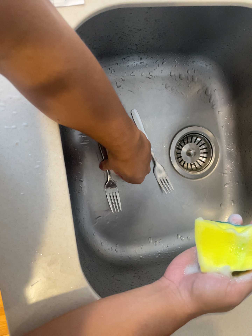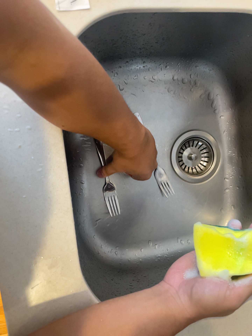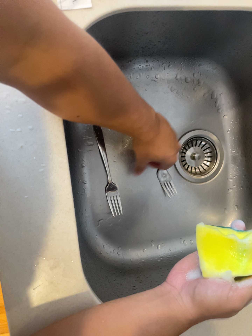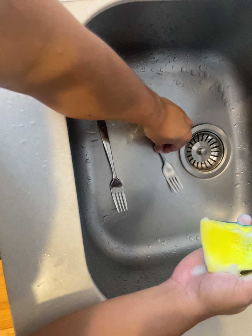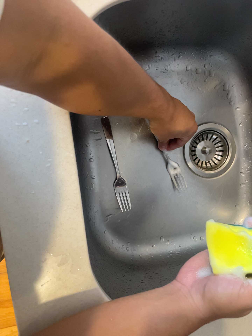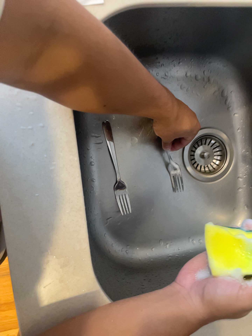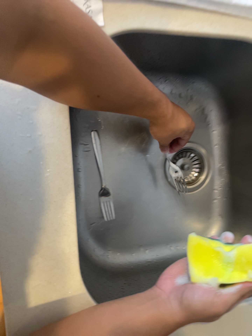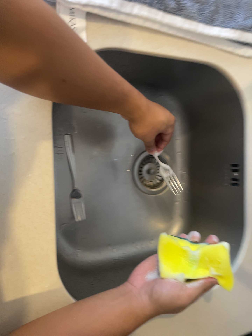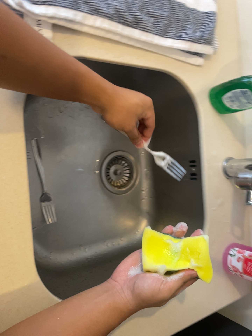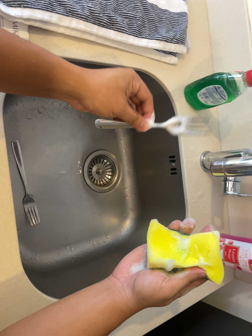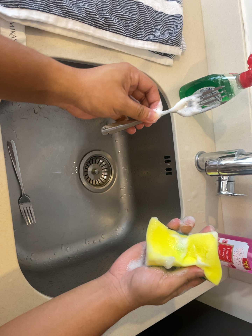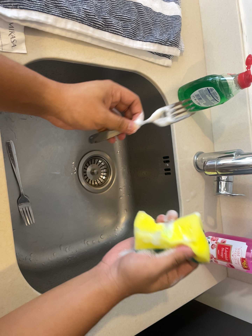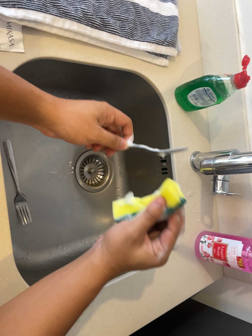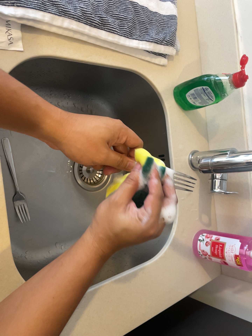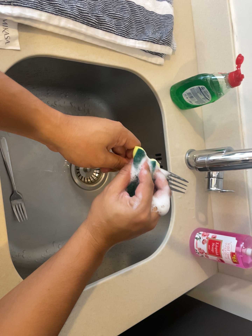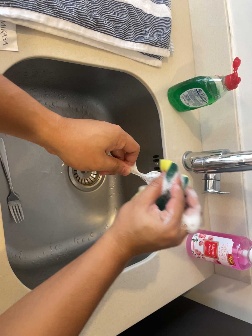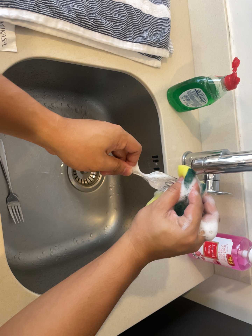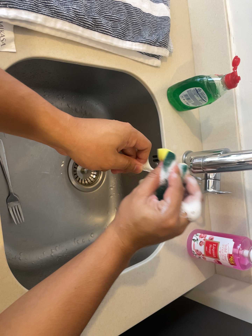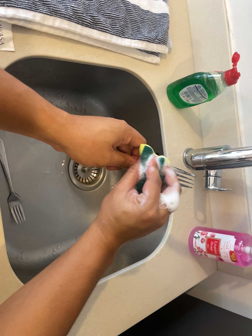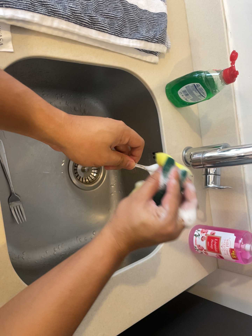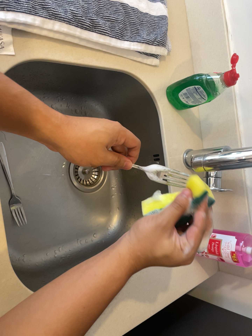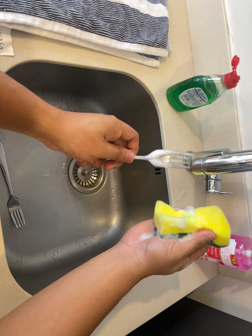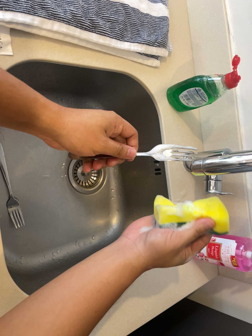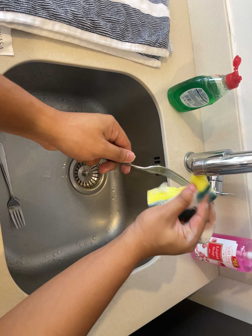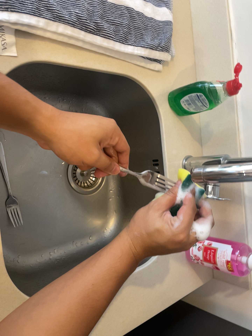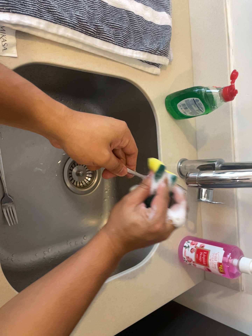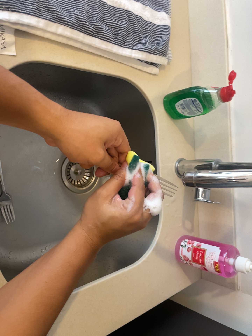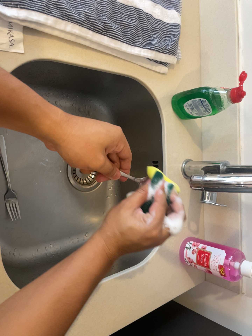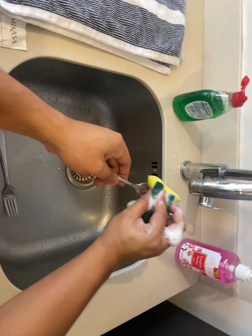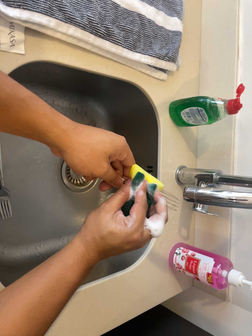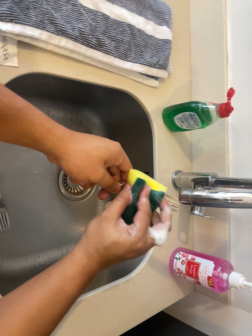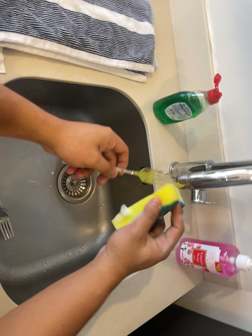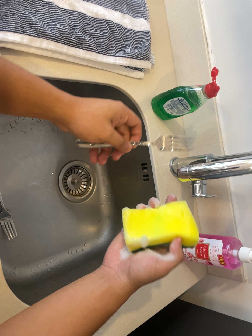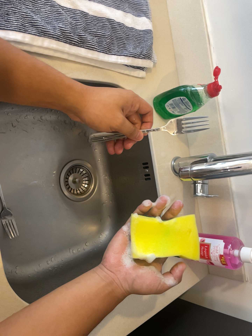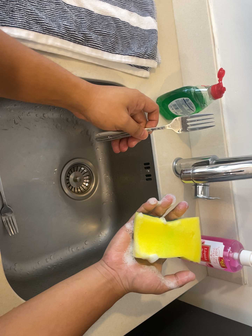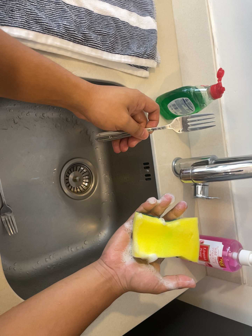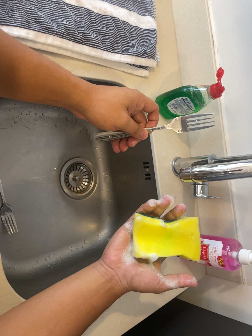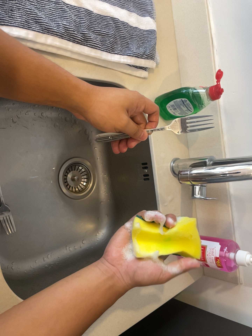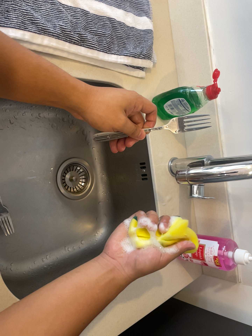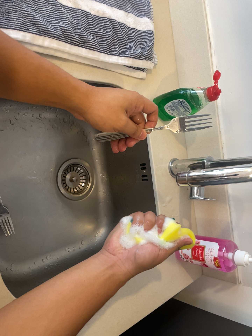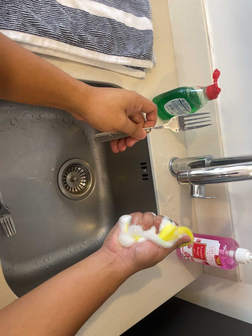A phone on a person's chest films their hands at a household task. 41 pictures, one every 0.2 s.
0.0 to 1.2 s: The camera shifts only a little, or ends up much as it began.
1.2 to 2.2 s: The camera pans to its right by about 20 degrees. It travels backward, about 10 cm, so what stands in front gets smaller.
2.2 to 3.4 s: The camera shifts only a little, or ends up much as it began.
3.4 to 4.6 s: The camera keeps its place and its aim.
4.6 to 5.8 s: The camera shifts only a little, or ends up much as it began.
5.8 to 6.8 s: The camera rolls about its line of sight by about 10 degrees, and the scene rotates counterclockwise.
6.8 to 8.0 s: The camera keeps its place and its aim.
The film runs backward here.
